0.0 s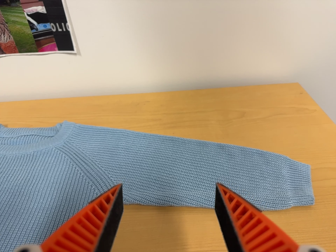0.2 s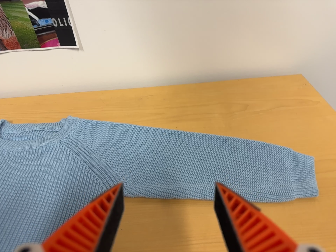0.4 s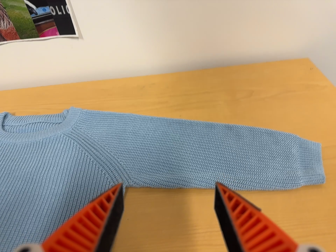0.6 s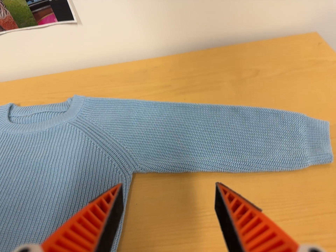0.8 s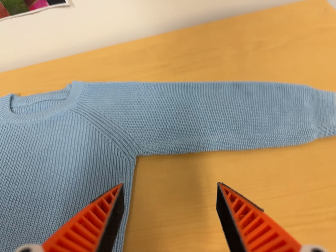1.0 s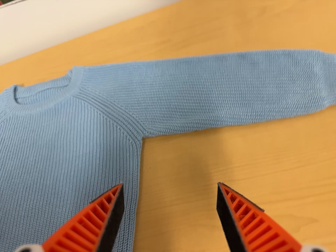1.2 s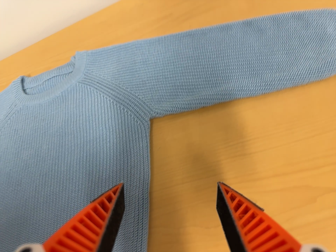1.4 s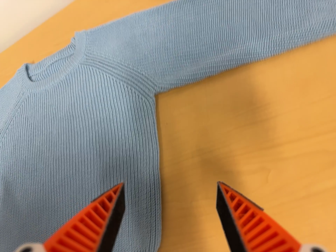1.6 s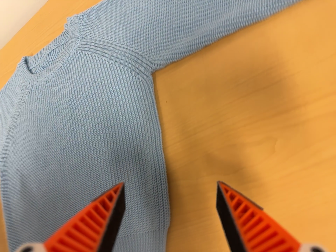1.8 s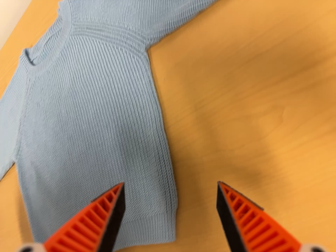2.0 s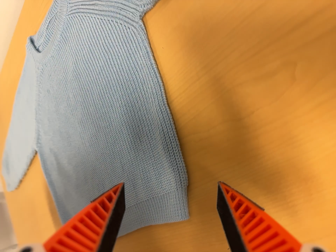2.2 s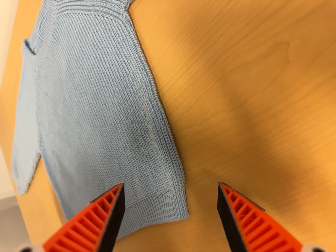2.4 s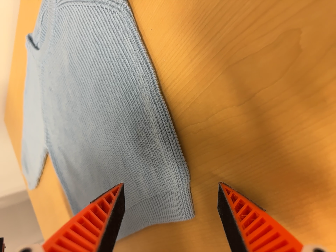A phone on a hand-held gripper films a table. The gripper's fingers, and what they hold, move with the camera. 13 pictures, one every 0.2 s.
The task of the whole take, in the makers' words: fold up.
0.0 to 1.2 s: The camera pans to its left by about 10 degrees. Its aim tips toward the bottom of its view by about 25 degrees, and the scene shifts upward. It rolls about its line of sight by about 15 degrees, and the scene rotates counterclockwise.
1.2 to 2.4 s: The camera pans to its left by about 25 degrees. It travels to its right and forward, about 14 cm. Its aim tips toward the bottom of its view by about 20 degrees, and the scene shifts upward. It rolls about its line of sight by about 25 degrees, and the scene rotates counterclockwise.
The film runs forward here.
